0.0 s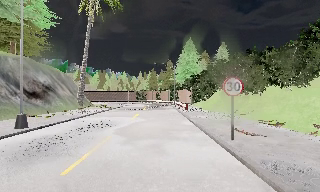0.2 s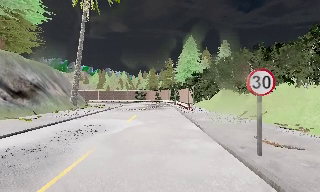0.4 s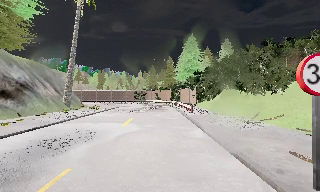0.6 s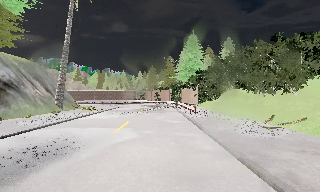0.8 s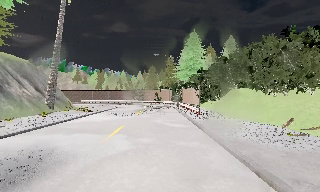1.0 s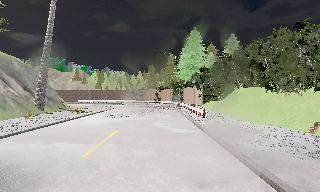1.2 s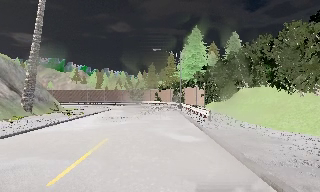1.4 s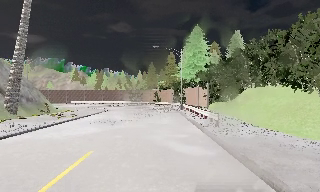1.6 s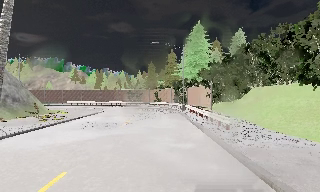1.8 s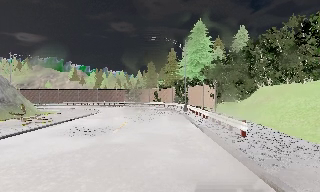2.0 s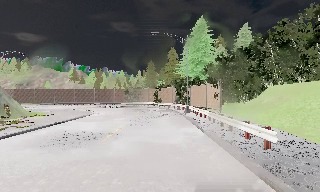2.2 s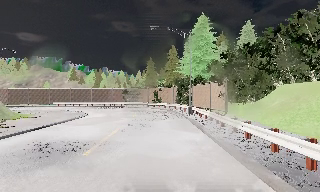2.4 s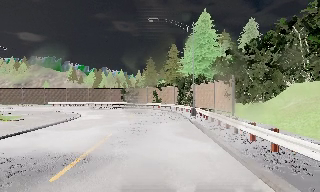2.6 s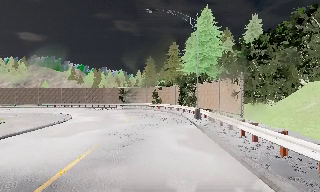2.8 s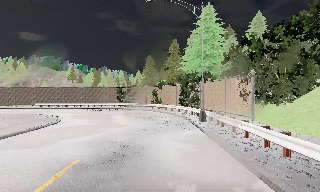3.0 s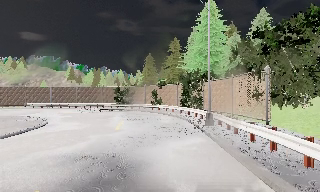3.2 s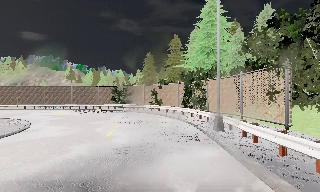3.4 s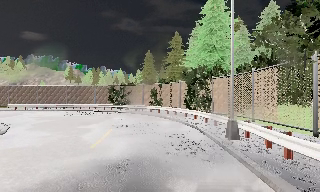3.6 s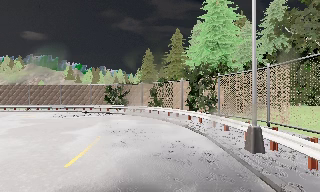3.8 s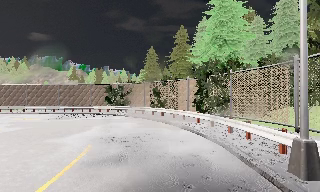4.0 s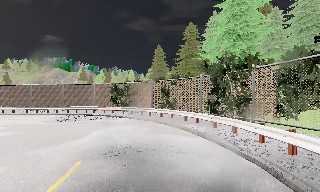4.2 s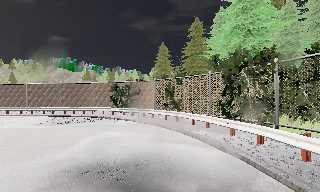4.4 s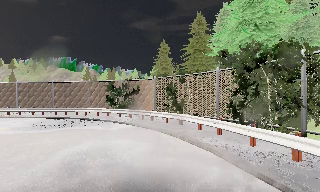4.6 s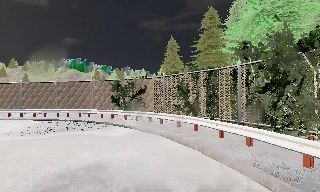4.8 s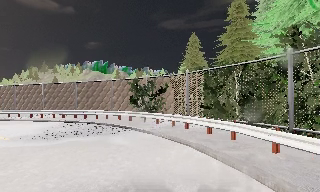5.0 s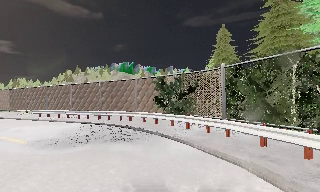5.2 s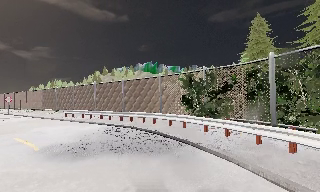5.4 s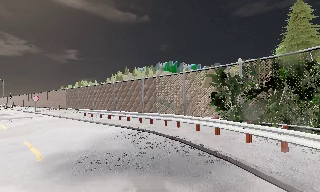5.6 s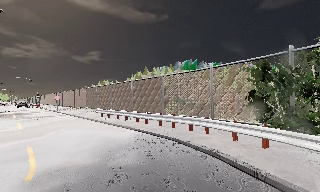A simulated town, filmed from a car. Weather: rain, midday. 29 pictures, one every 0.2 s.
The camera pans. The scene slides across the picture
to the right.
The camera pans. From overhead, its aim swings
counterclockwise.
0.0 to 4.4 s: The camera travels forward, about 30 m, so what stands in front looms larger.
4.4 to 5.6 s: The camera swings to its left by about 40 degrees, and the scene slides to the right. It travels forward, about 8 m.
The film runs forward here.
